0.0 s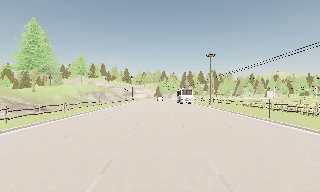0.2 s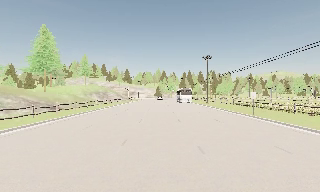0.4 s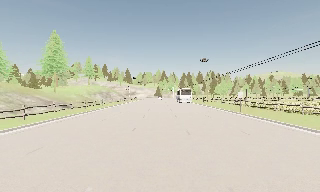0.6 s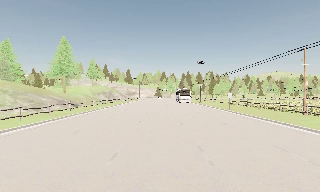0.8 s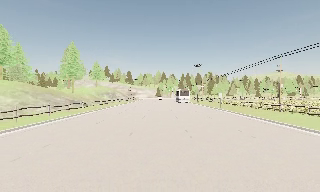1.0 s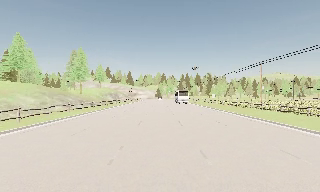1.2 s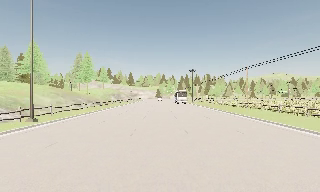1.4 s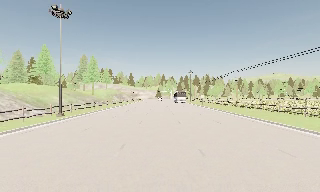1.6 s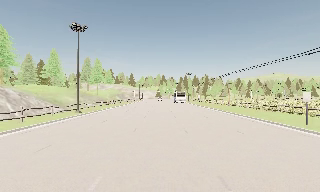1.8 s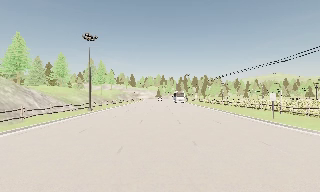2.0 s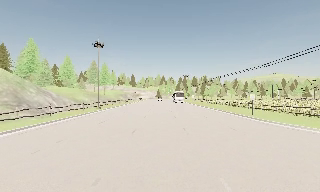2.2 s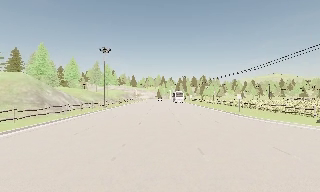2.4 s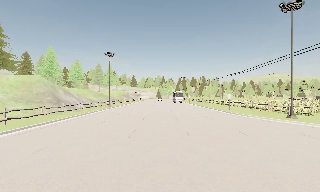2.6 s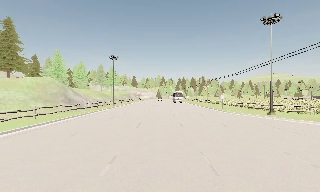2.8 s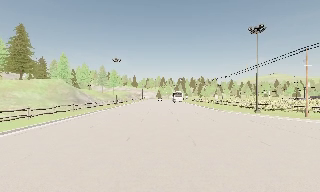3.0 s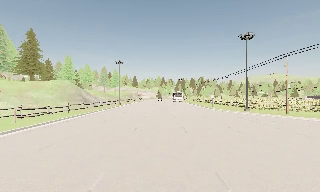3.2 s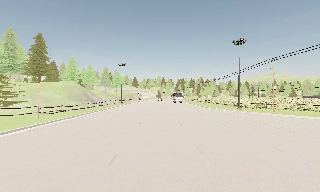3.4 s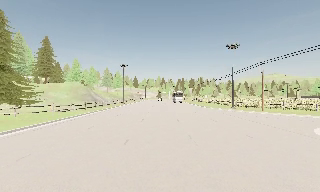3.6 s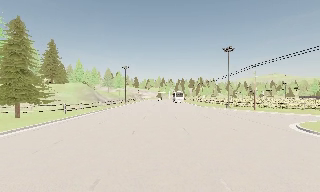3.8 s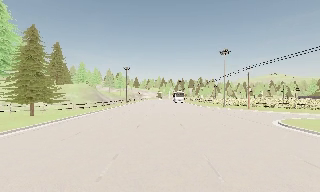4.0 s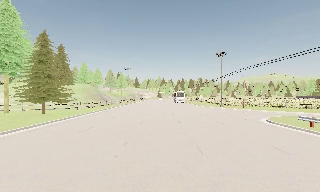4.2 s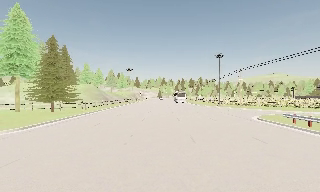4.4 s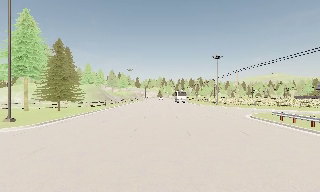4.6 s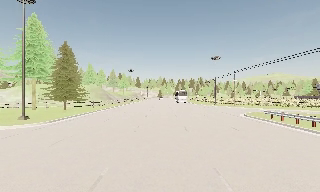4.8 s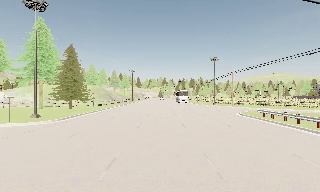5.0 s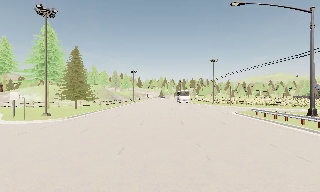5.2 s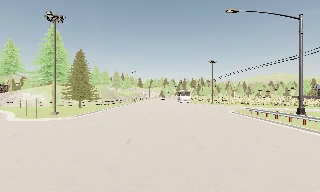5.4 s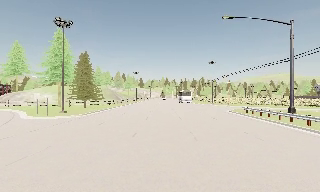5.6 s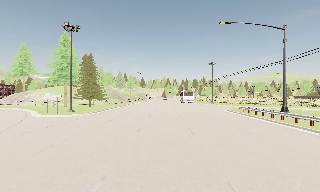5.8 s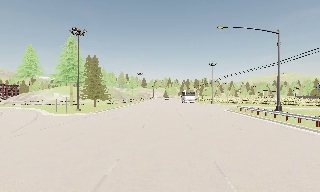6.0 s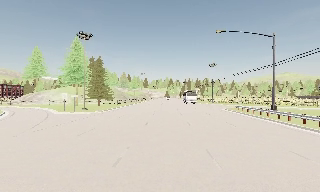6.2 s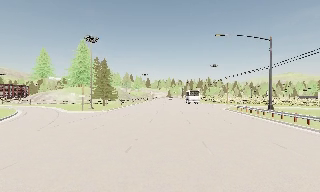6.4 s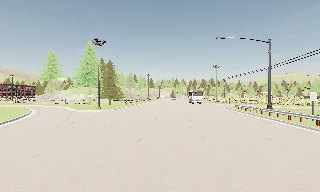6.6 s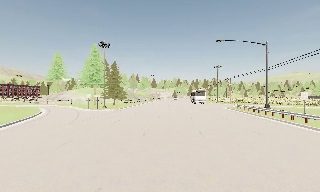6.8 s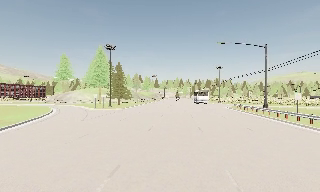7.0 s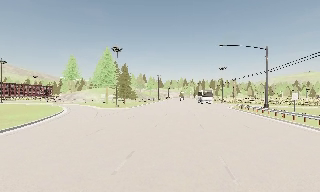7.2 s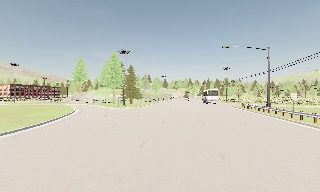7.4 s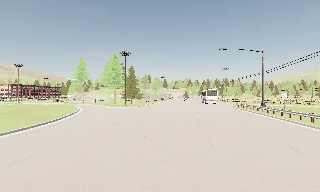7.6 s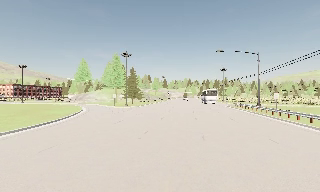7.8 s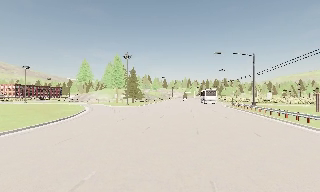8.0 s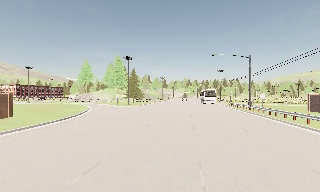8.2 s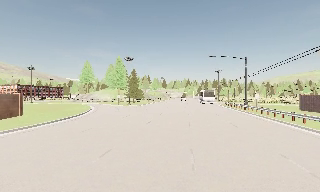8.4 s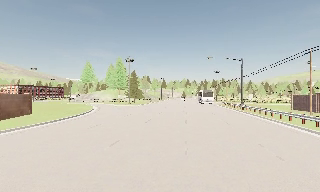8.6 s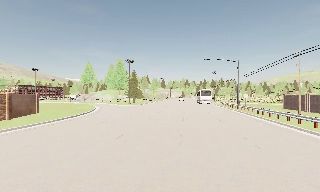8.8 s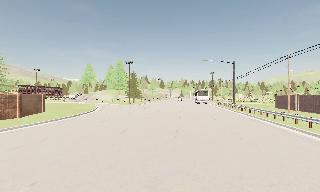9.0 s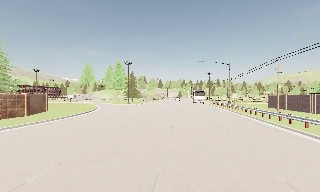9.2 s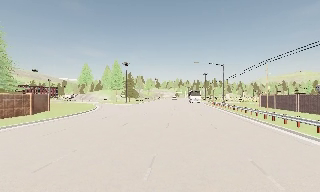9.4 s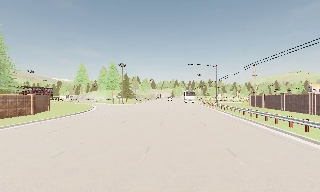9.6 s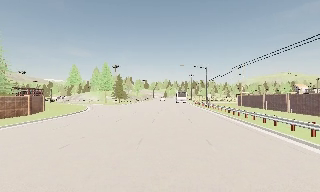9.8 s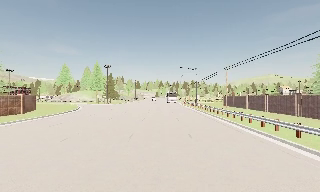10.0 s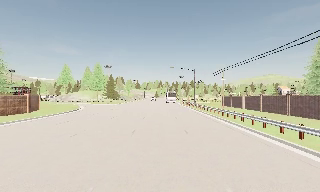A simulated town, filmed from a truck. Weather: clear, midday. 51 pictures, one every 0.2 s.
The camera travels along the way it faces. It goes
backward.
0.0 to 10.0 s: The camera travels backward, about 100 m, so what stands in front gets smaller. It loses speed.
The film runs backward here.
